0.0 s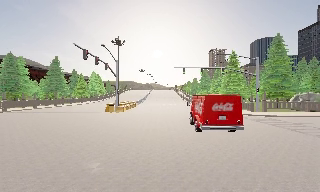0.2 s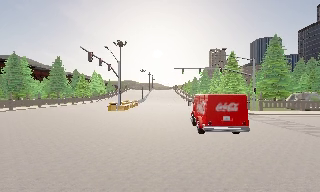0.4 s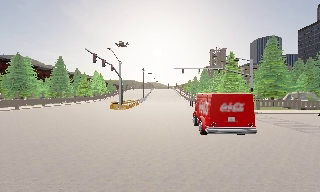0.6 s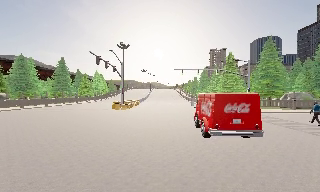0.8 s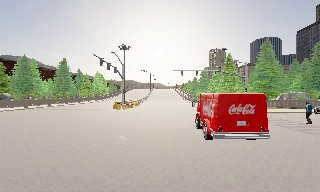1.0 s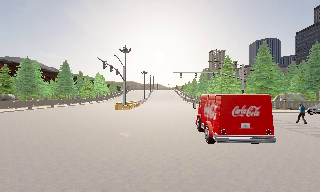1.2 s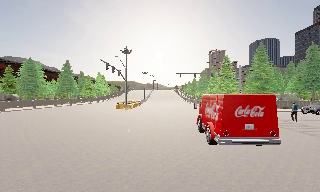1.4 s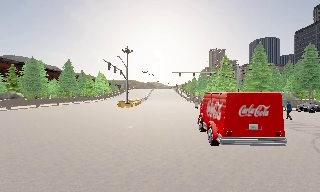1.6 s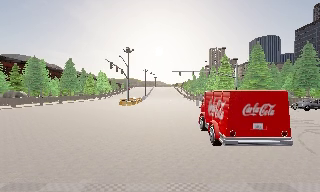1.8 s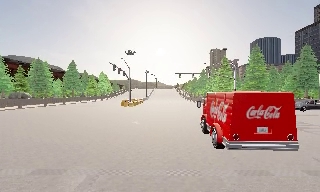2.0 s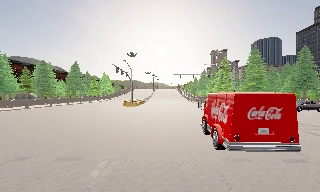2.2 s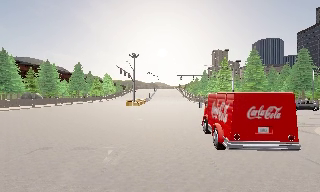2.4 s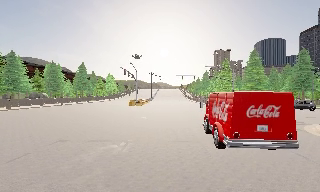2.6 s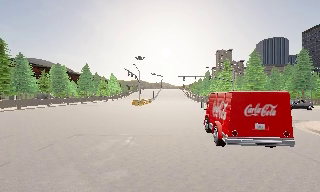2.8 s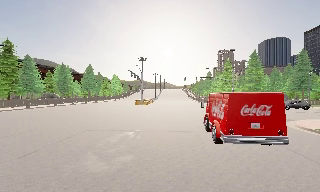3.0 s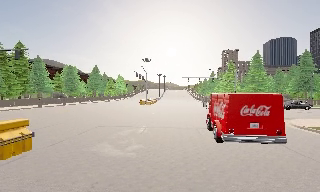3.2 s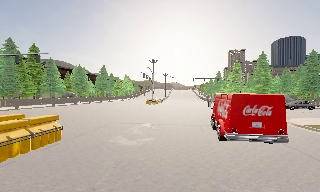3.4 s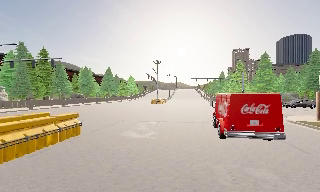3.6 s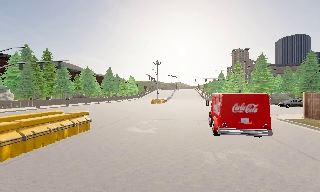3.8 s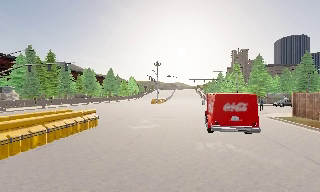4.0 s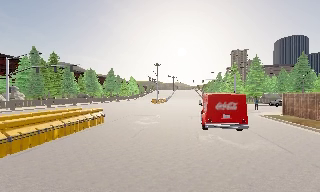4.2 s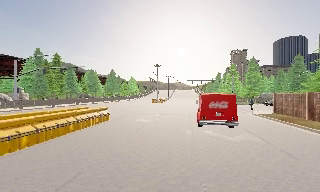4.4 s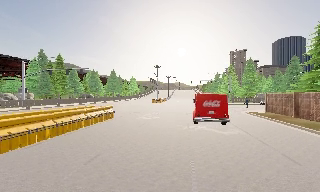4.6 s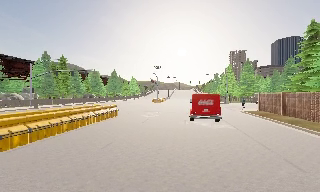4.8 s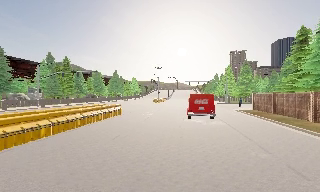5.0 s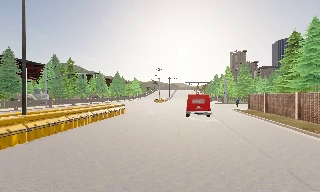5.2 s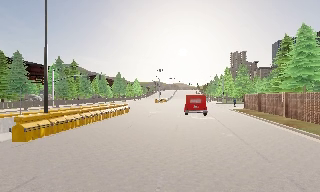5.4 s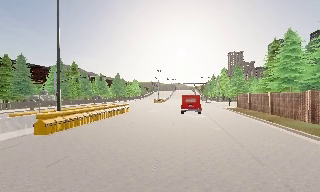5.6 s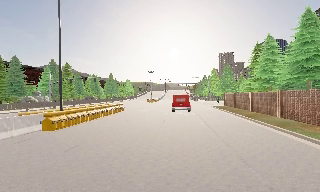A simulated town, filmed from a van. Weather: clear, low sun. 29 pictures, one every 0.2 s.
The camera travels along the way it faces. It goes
backward.
0.0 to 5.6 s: The camera travels backward, about 35 m, so what stands in front gets smaller. It gains speed.
The film runs backward here.
